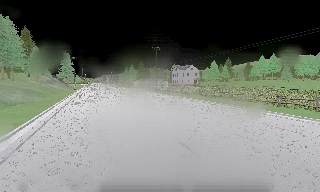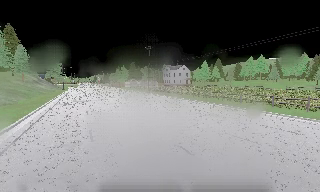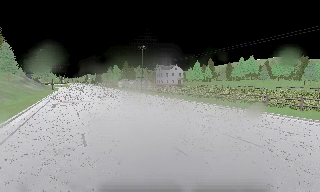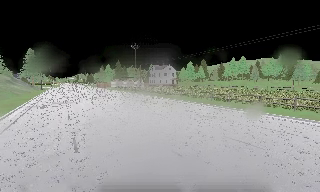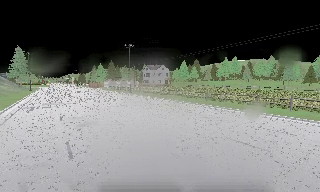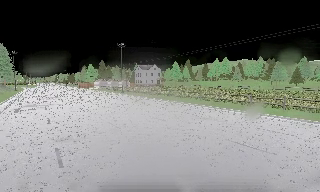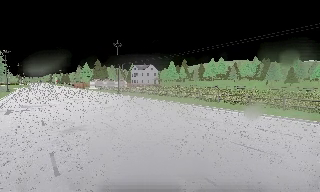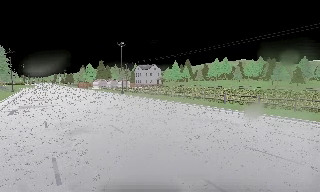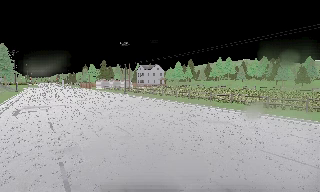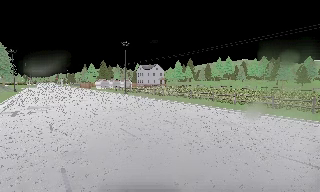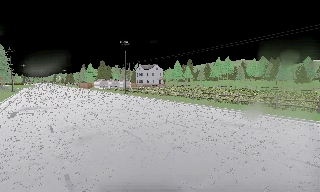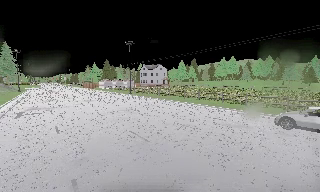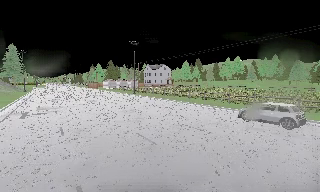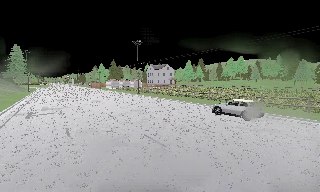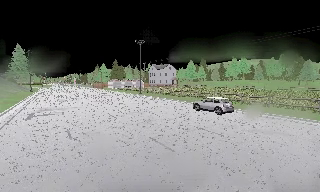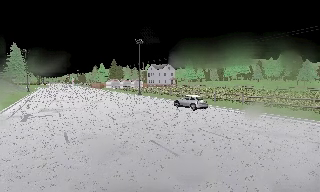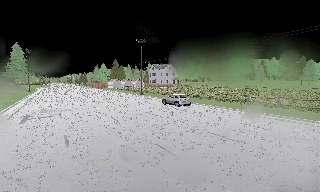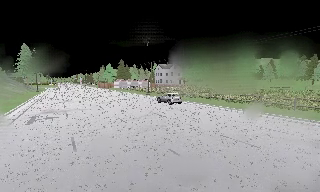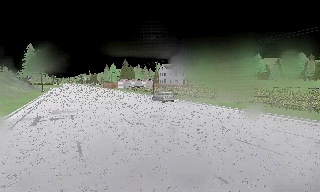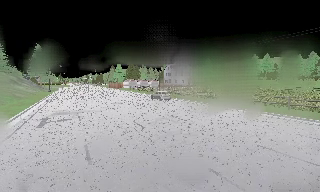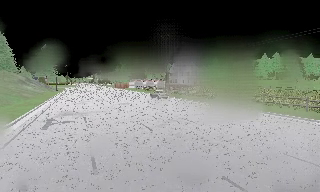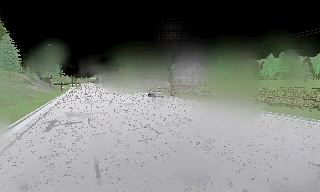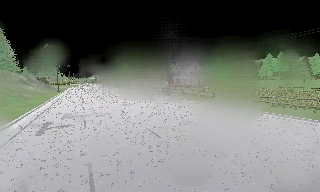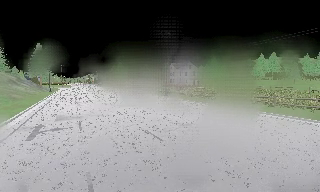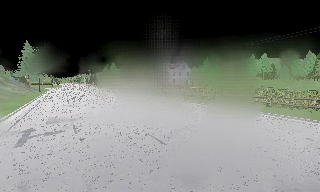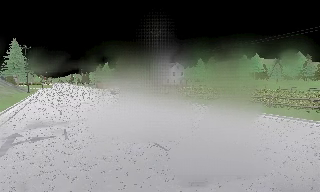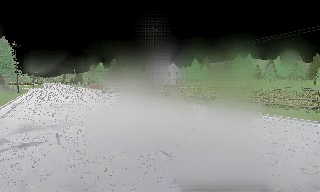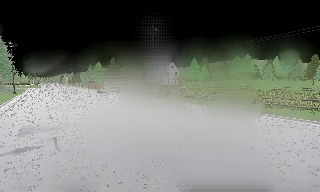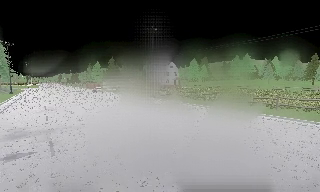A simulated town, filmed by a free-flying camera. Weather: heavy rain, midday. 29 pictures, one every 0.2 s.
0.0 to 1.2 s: The camera pans to its right, which is clockwise from overhead, by about 15 degrees. It travels forward and to its left, about 3 m, so what stands in front looms larger.
1.2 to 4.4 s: The camera pans to its left, which is counterclockwise from overhead, by about 10 degrees. It travels forward and to its left, about 9 m, so what stands in front looms larger.
4.4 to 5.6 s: The camera pans to its right, which is clockwise from overhead, by about 10 degrees. It travels forward and to its left, about 4 m, so what stands in front looms larger.
The film runs forward here.
